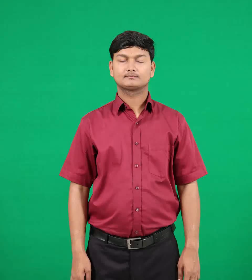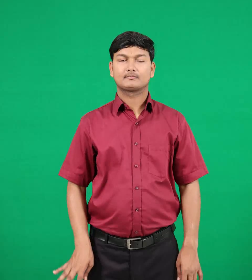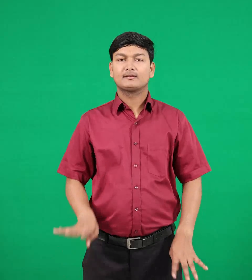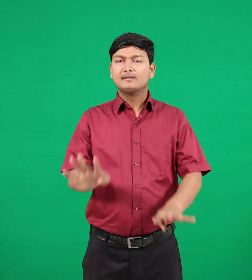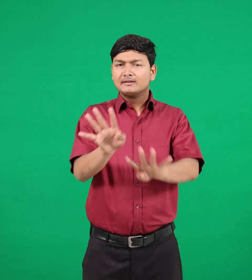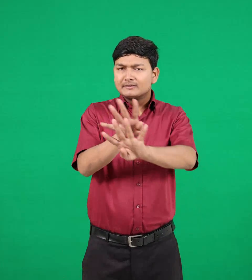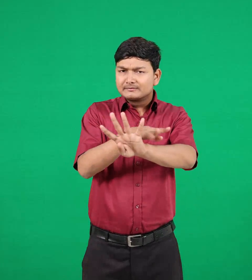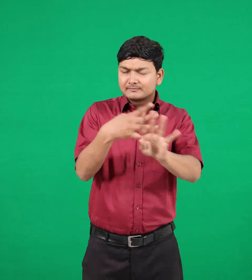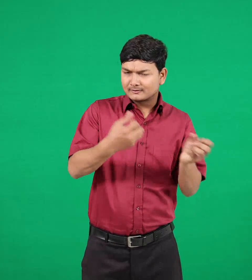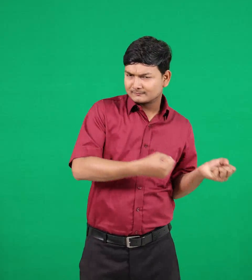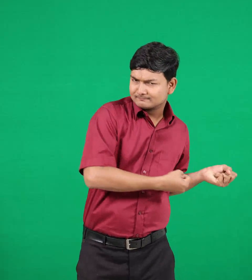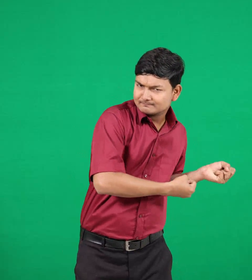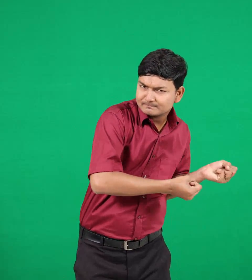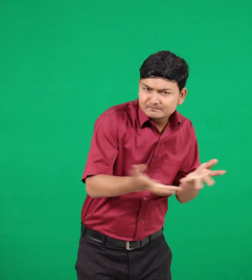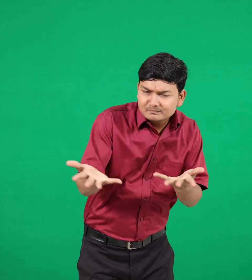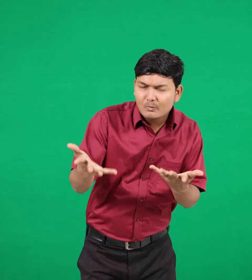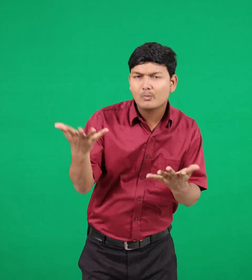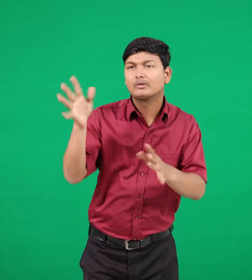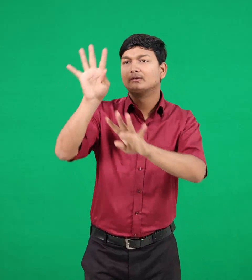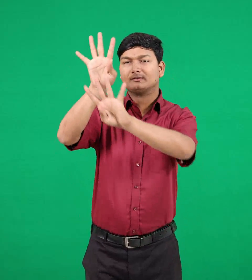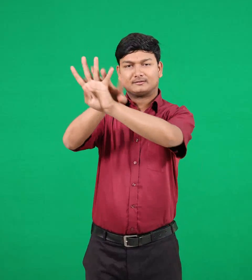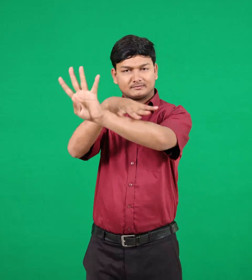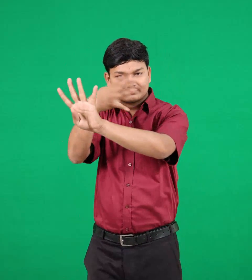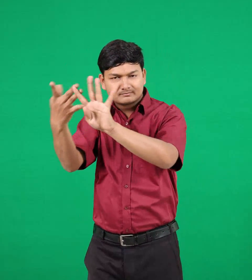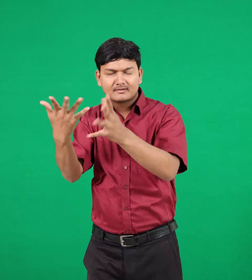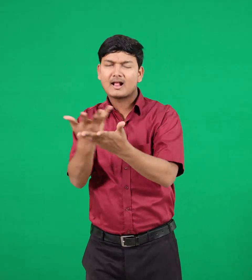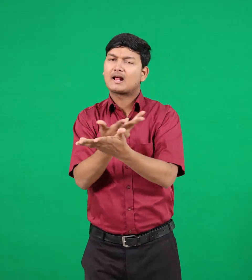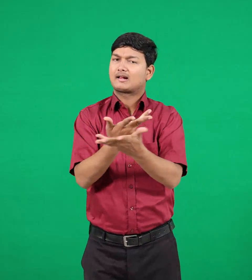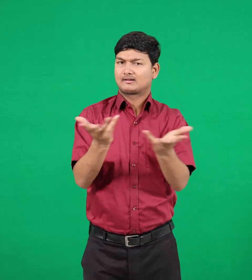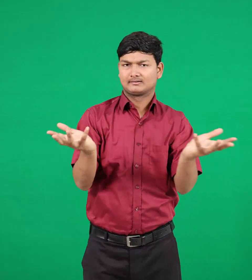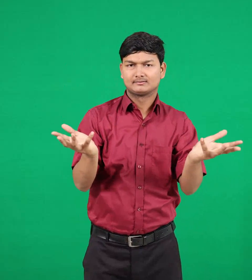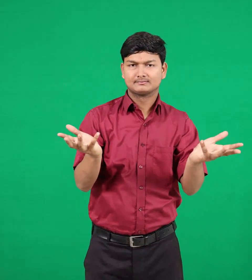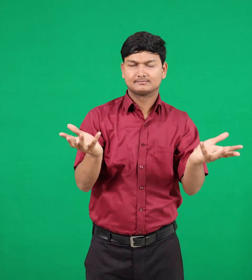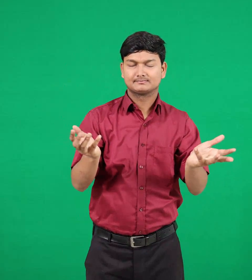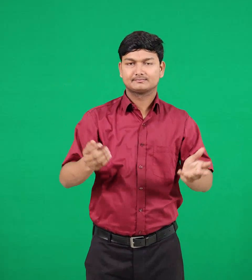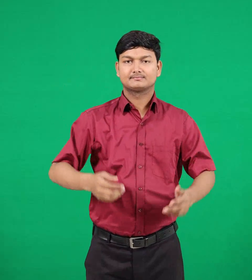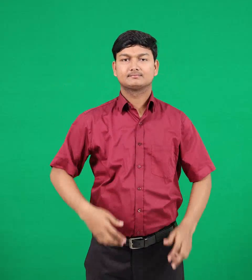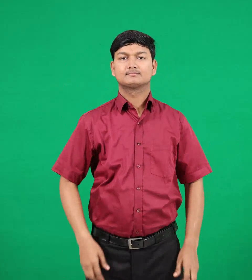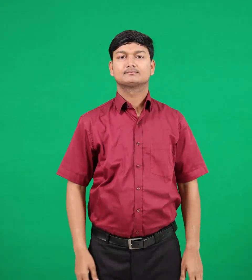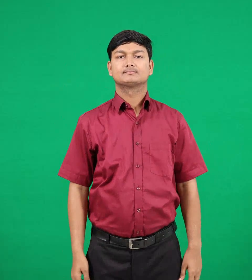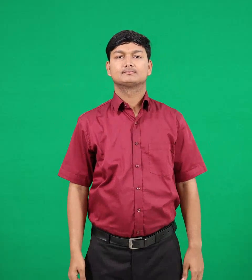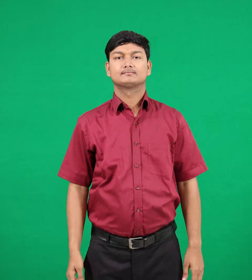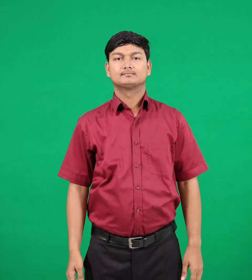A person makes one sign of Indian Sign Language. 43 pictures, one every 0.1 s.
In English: net
